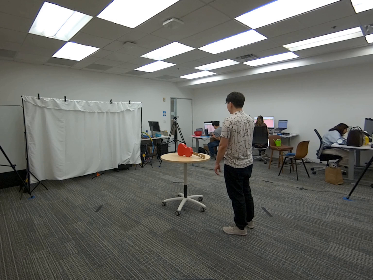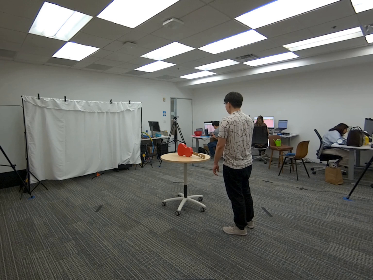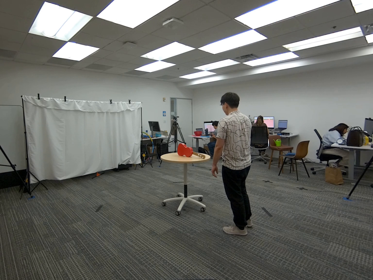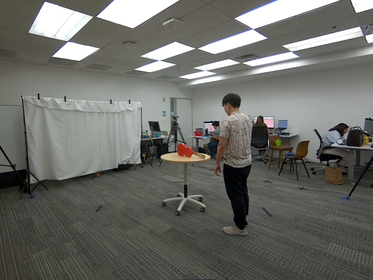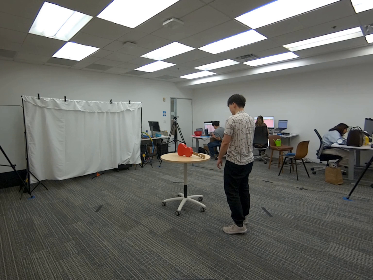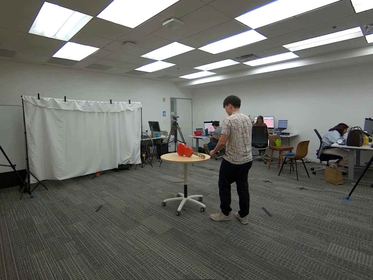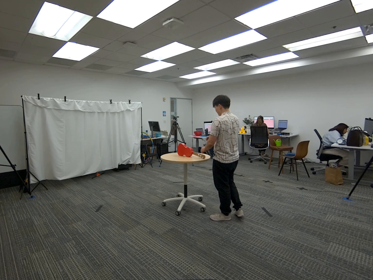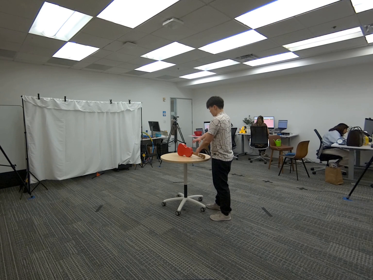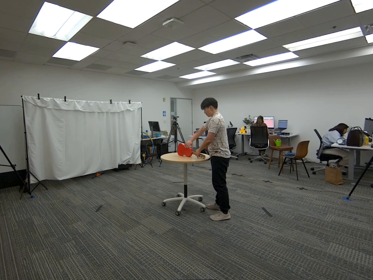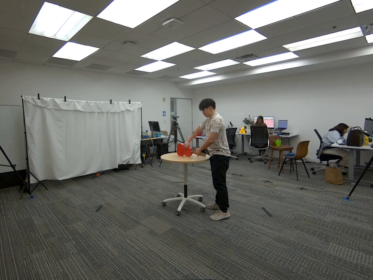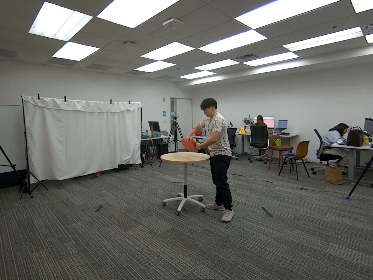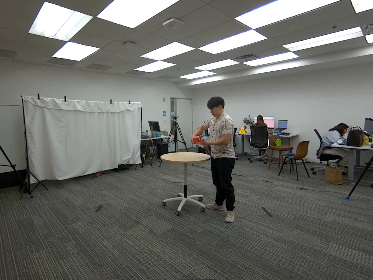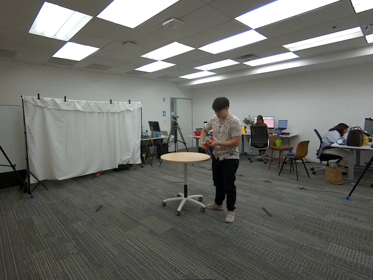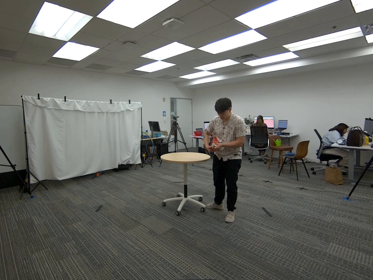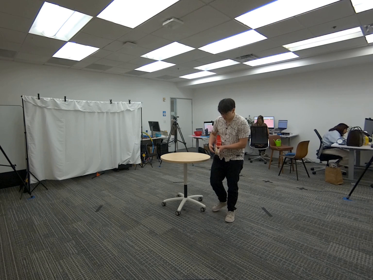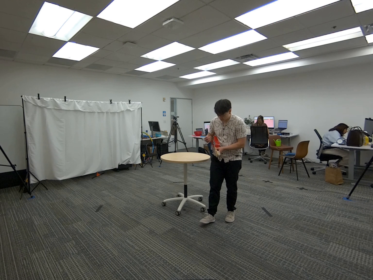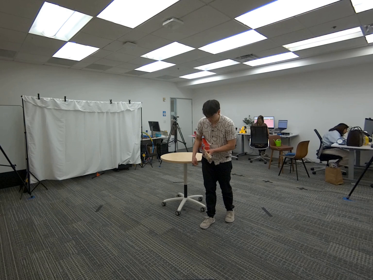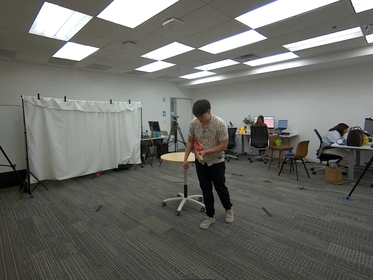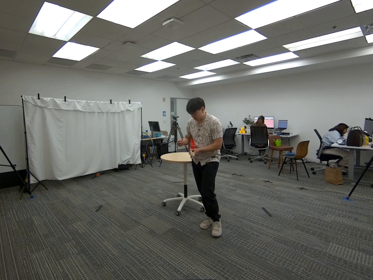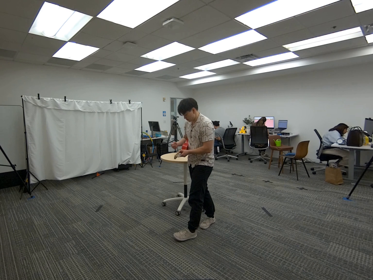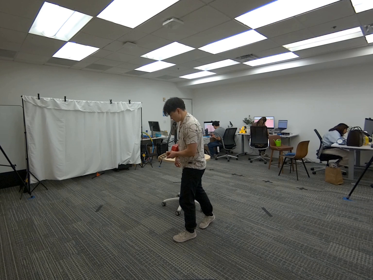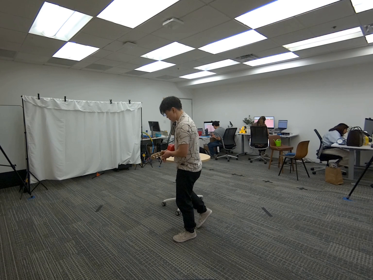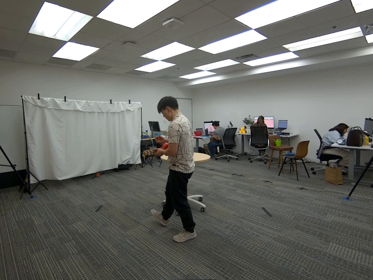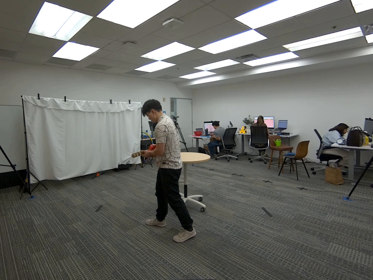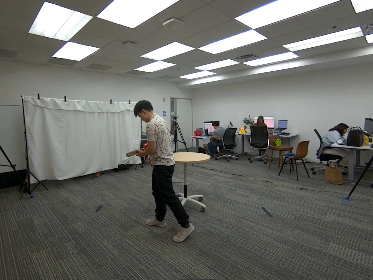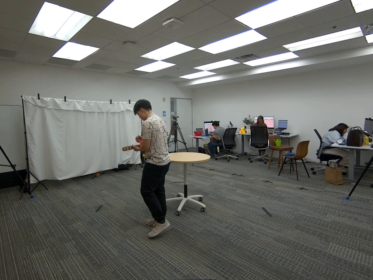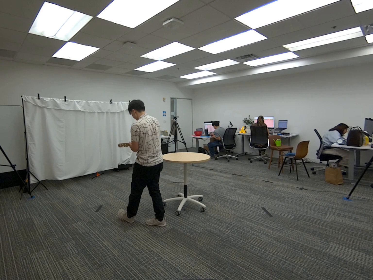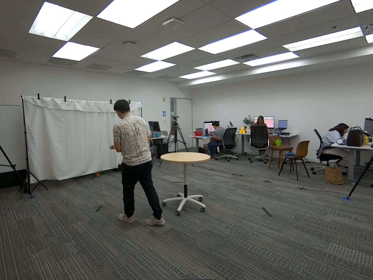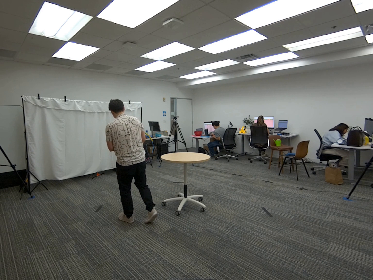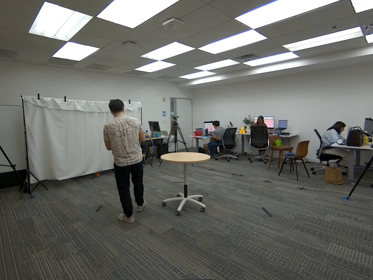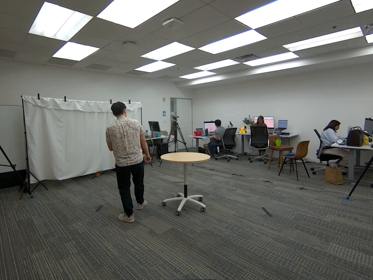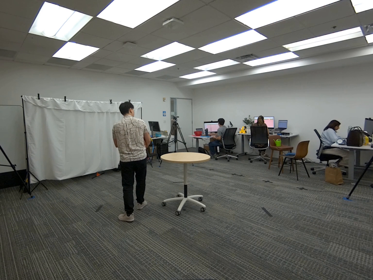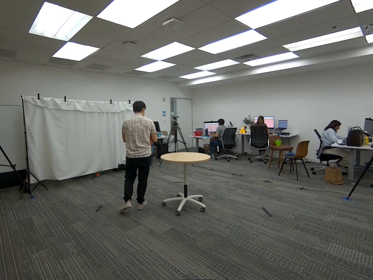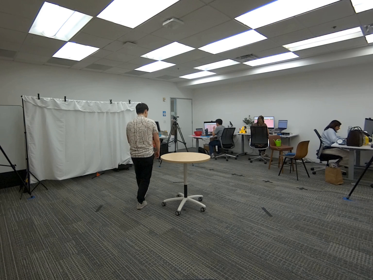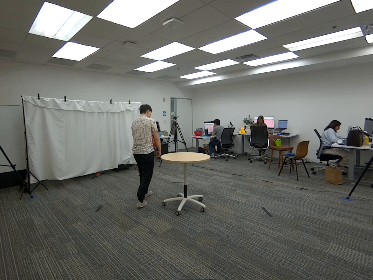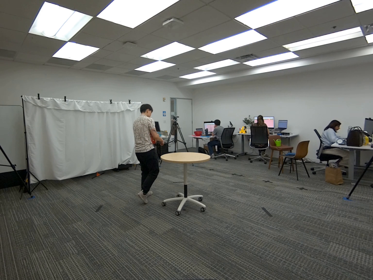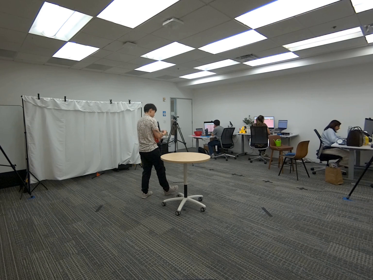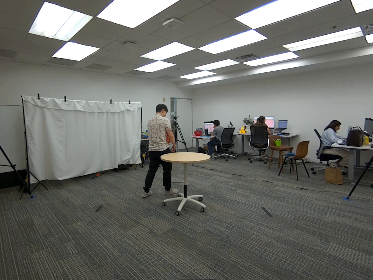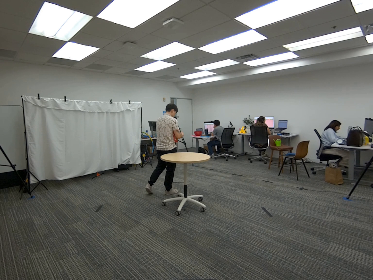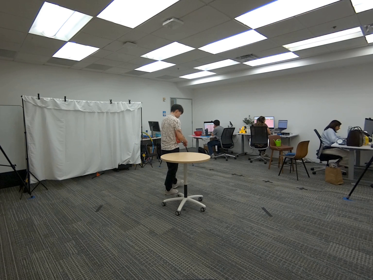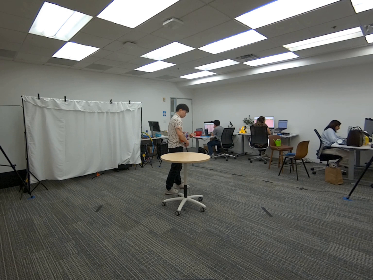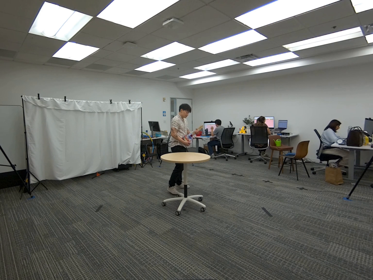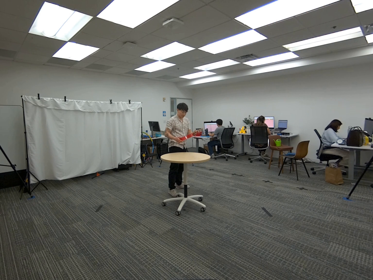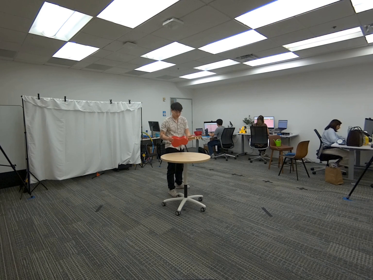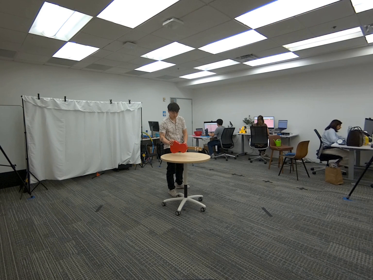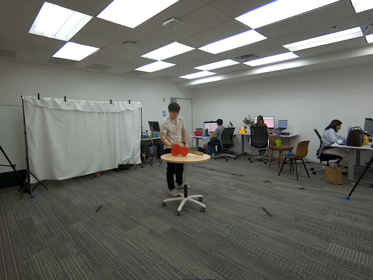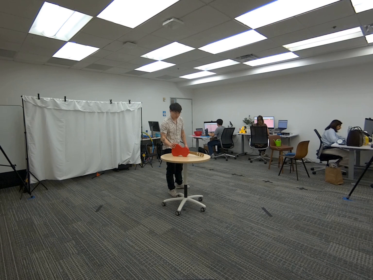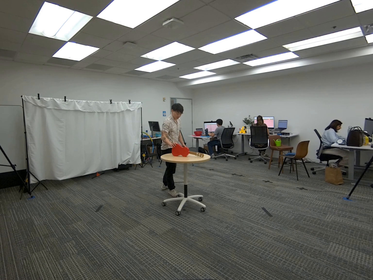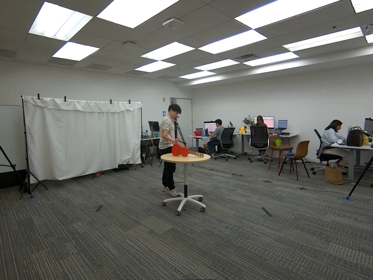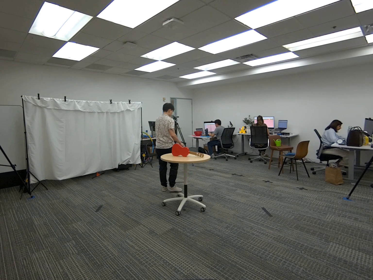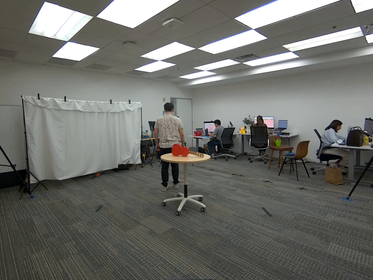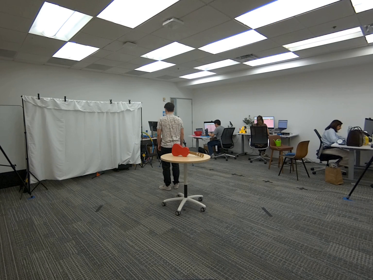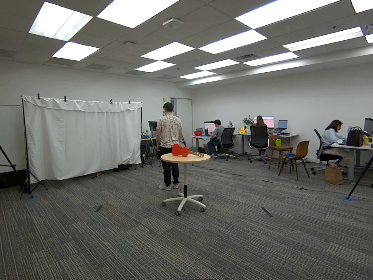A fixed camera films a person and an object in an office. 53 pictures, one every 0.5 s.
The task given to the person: Walk over to the guitar on the round table and pick up with both hands. Pretend to play guitar with strumming motions while walking around the table and place back on the table when finished.
